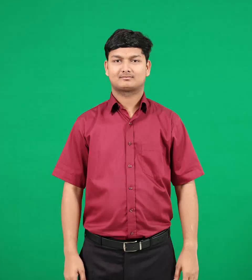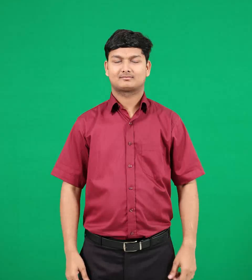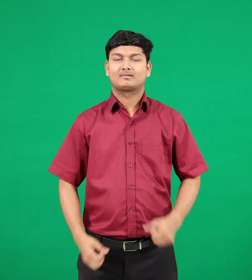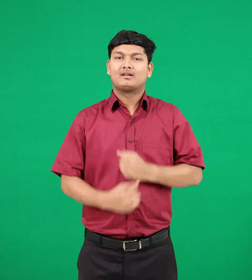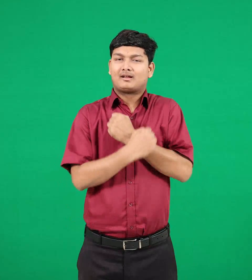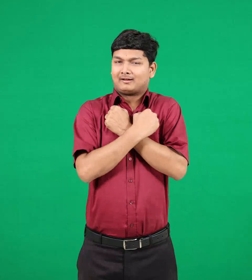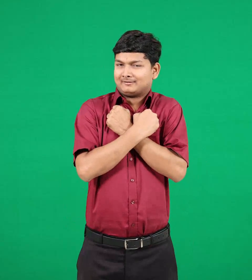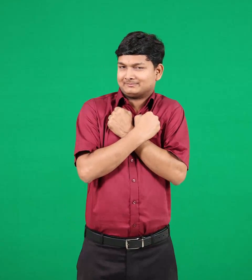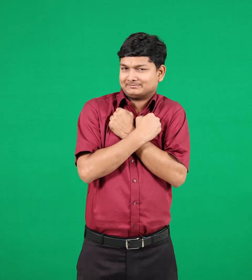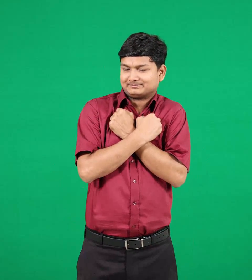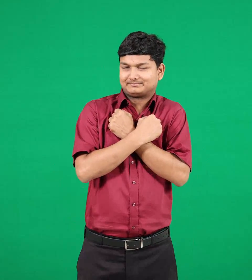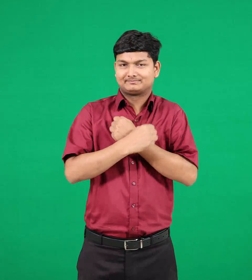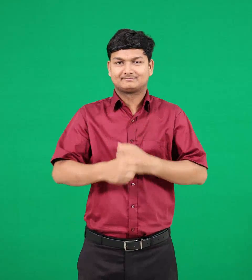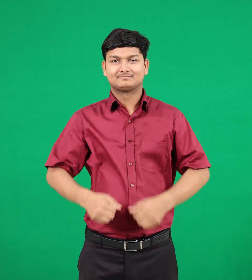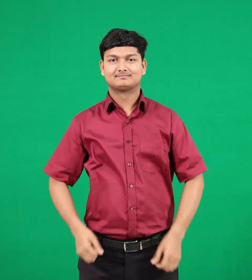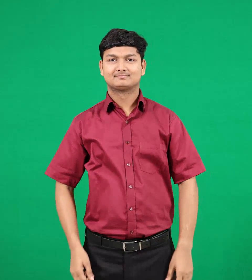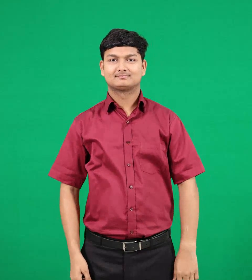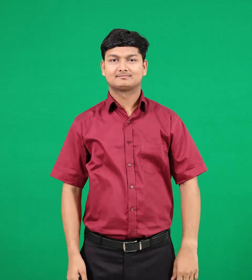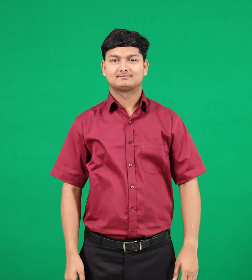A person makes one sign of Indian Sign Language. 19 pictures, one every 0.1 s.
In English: love
